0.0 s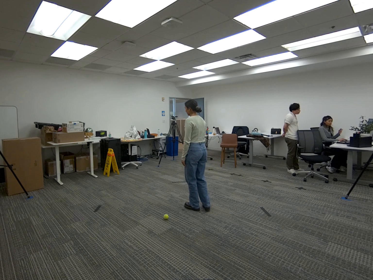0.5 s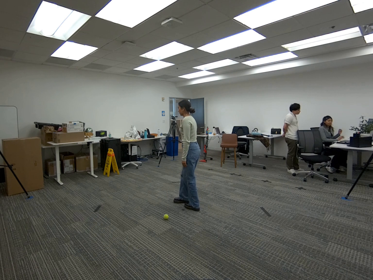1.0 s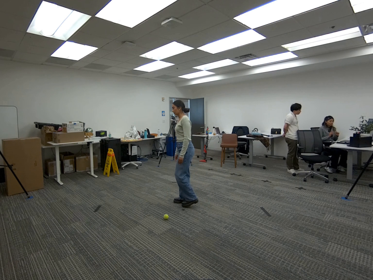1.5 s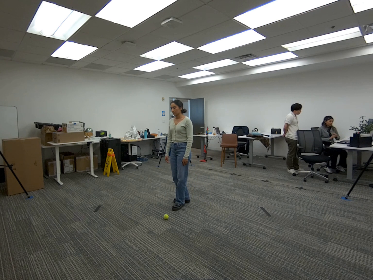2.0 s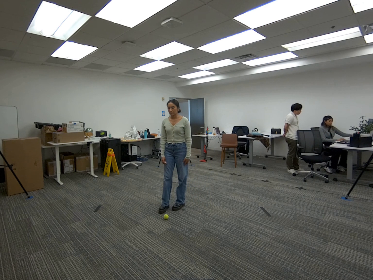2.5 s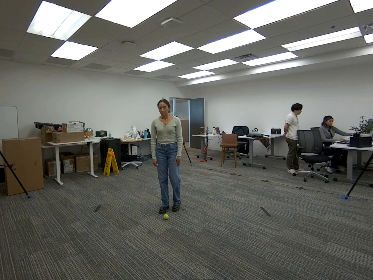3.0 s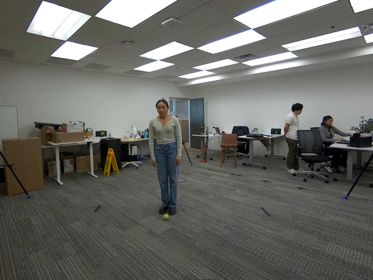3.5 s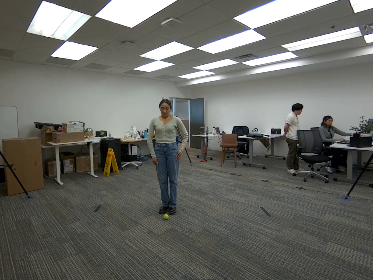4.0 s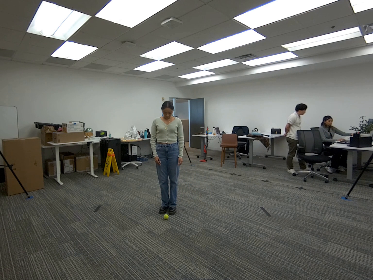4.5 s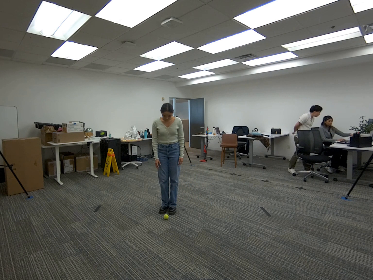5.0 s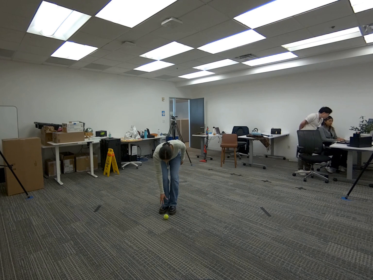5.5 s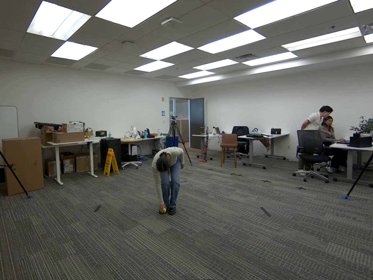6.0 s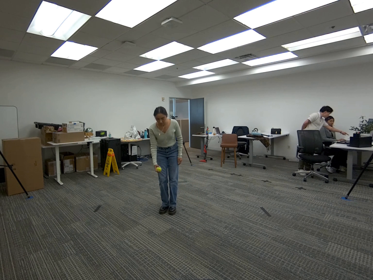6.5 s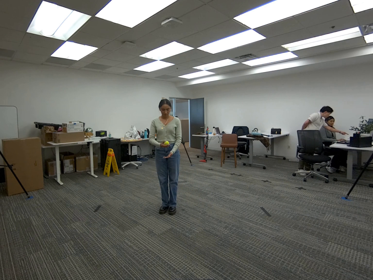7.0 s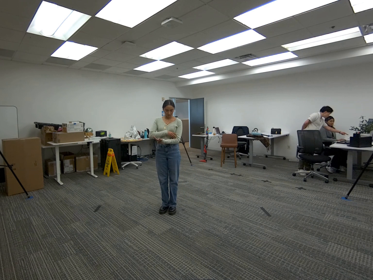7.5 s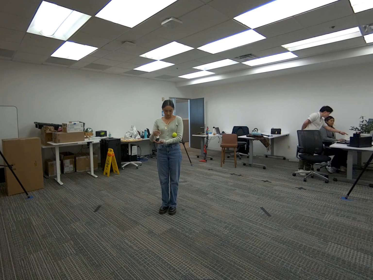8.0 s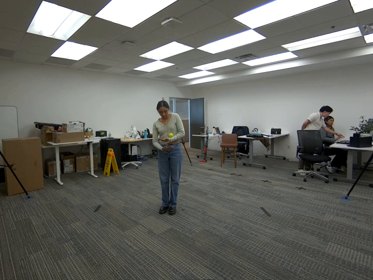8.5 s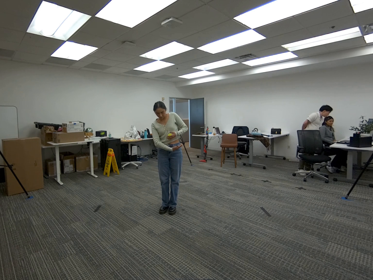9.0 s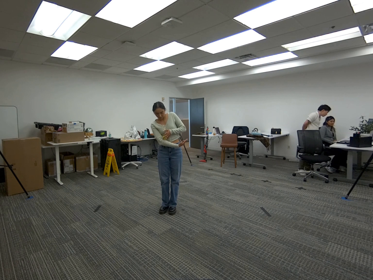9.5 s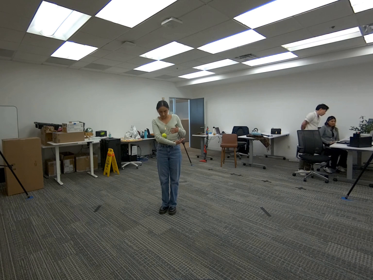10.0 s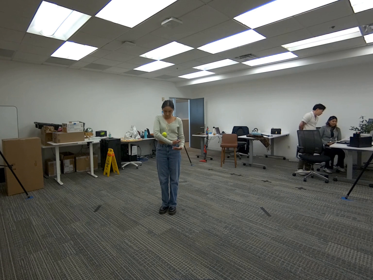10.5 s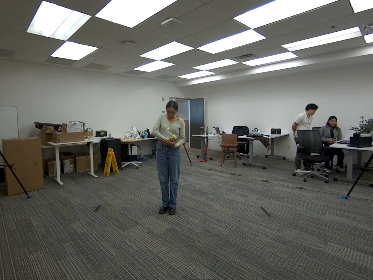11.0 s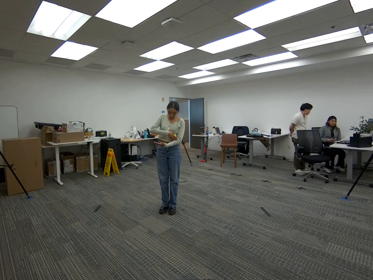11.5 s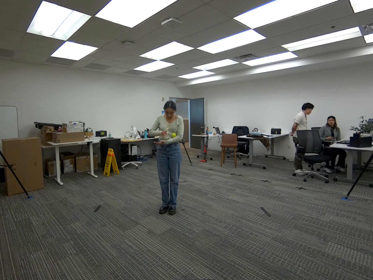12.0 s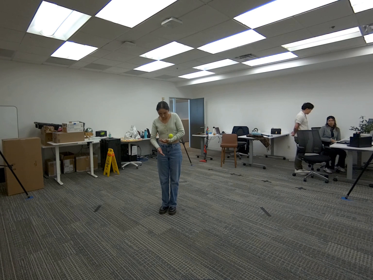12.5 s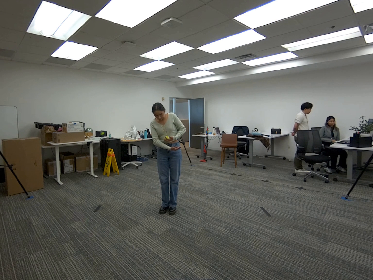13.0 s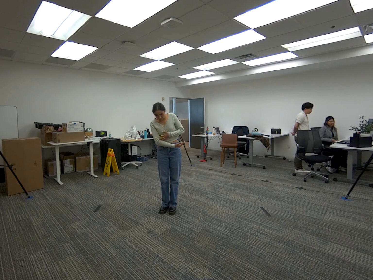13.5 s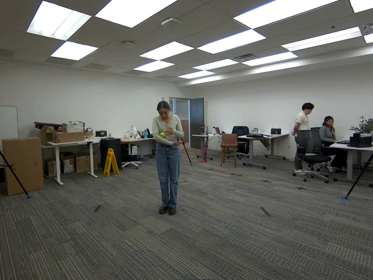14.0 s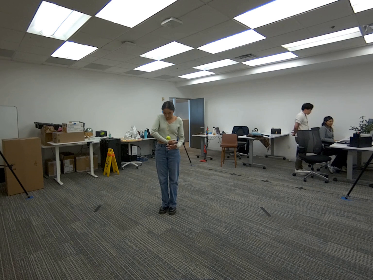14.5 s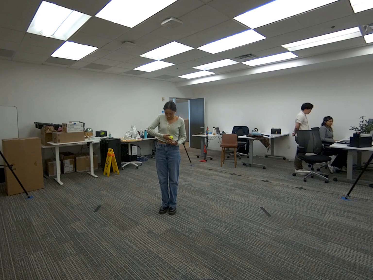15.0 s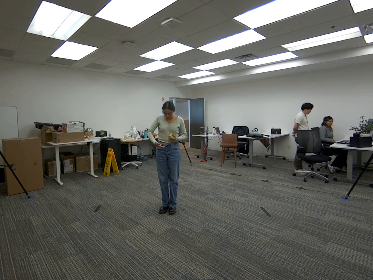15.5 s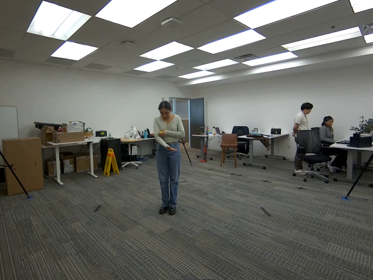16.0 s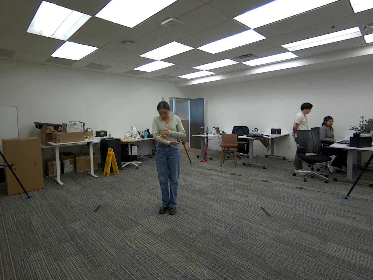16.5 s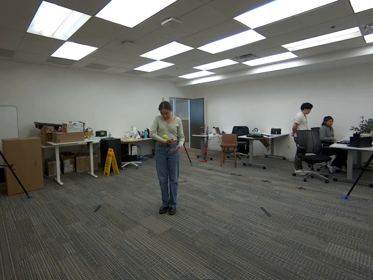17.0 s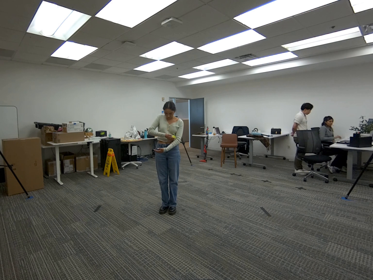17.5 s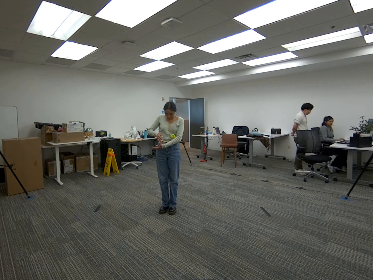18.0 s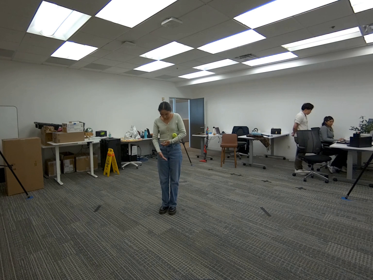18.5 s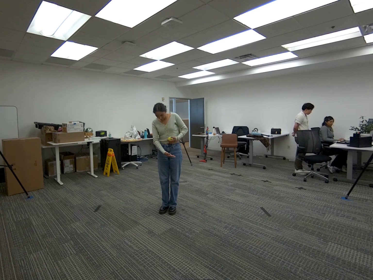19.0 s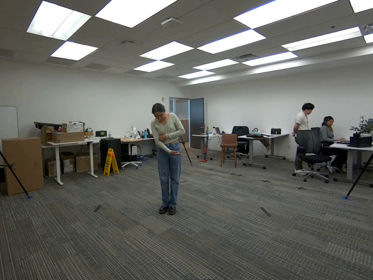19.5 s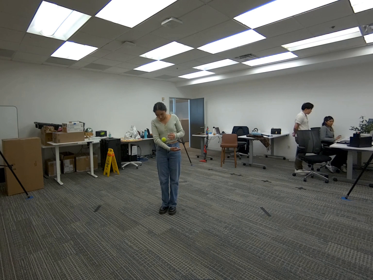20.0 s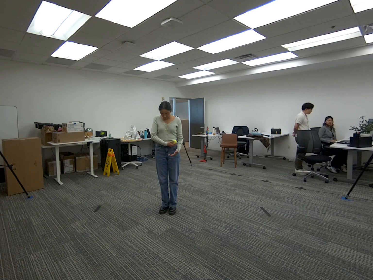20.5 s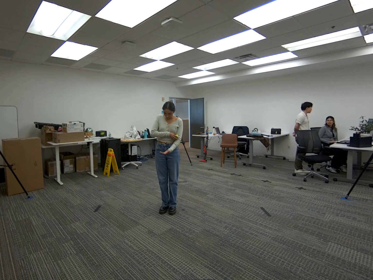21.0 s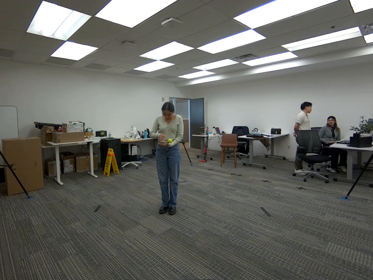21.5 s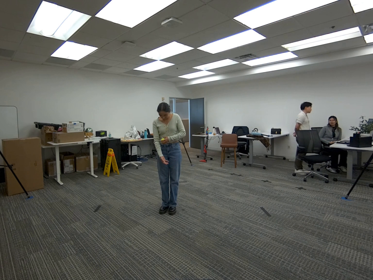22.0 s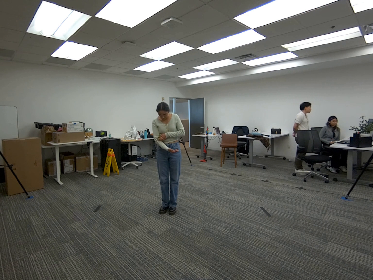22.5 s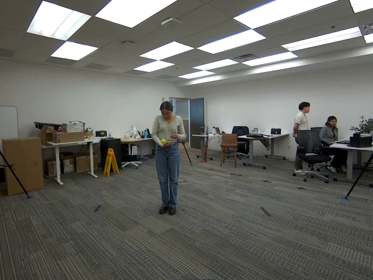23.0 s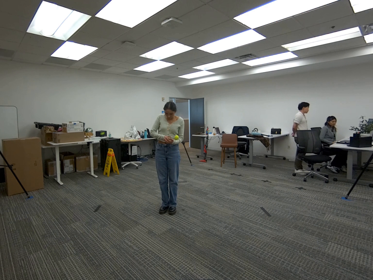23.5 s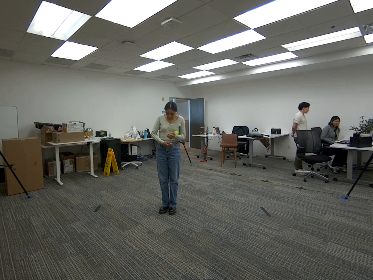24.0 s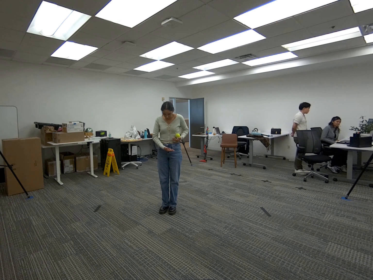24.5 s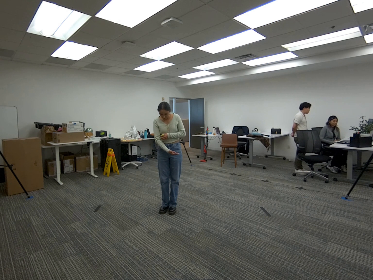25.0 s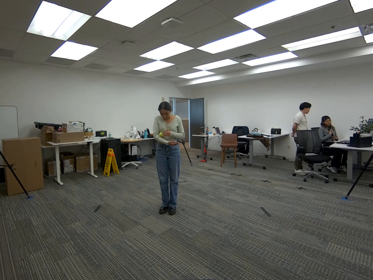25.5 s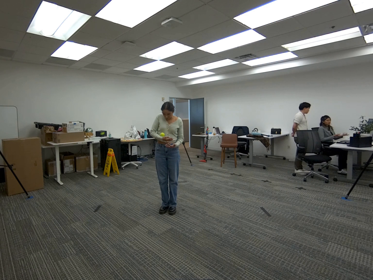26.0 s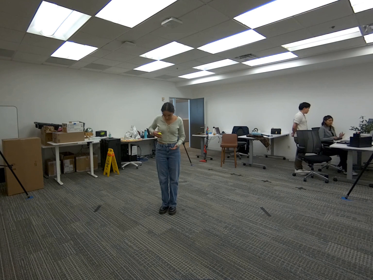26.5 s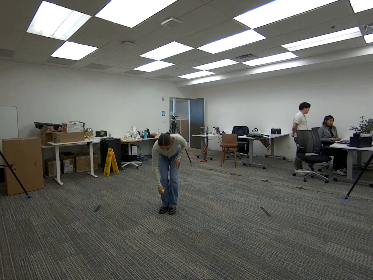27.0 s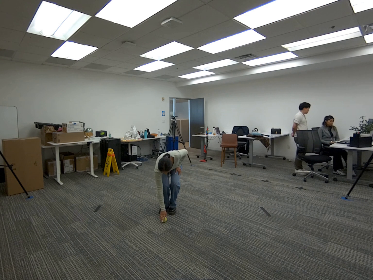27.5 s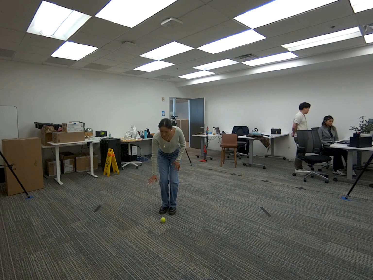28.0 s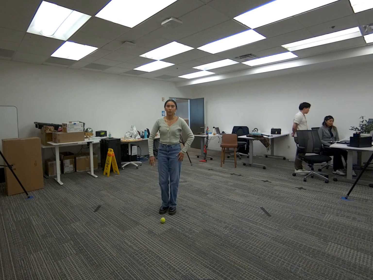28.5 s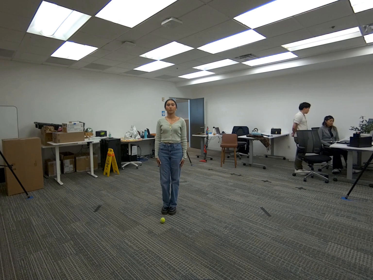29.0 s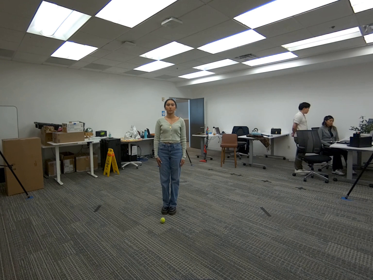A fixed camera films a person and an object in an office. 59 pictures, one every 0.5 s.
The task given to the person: Walk over to the tennis ball and pick up the tennis ball and roll the tennis ball over you arms/hands. Place the tennis ball on the ground.
